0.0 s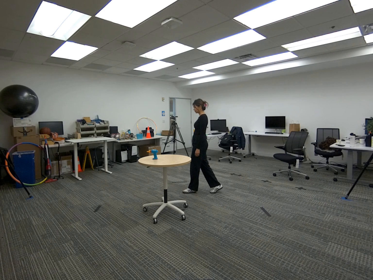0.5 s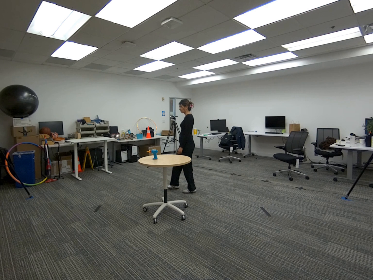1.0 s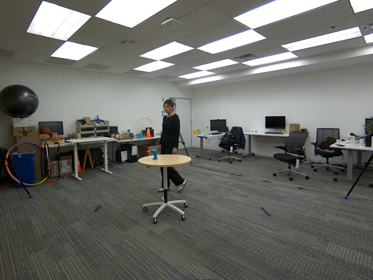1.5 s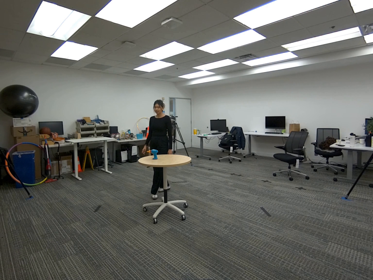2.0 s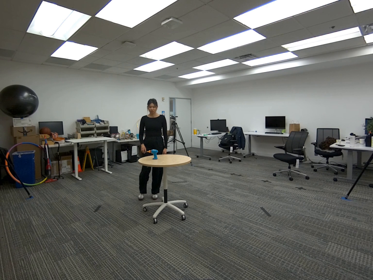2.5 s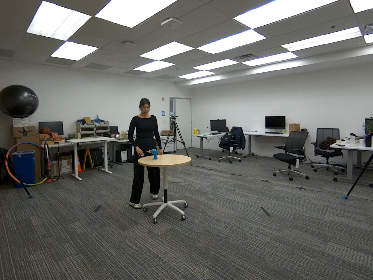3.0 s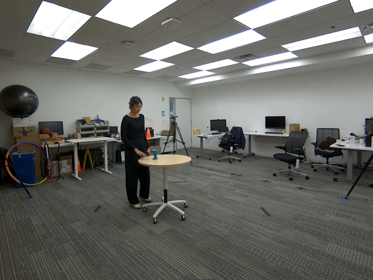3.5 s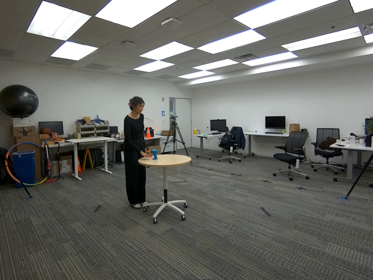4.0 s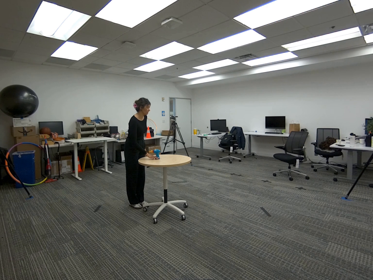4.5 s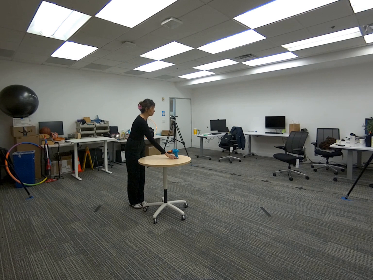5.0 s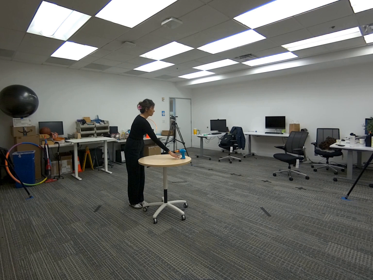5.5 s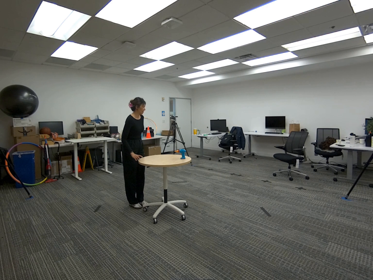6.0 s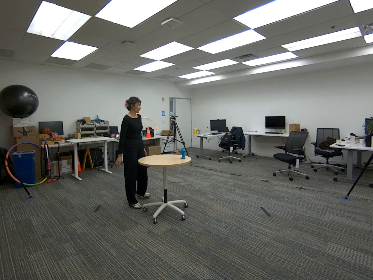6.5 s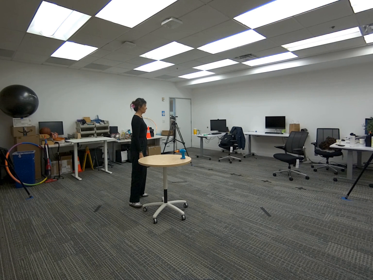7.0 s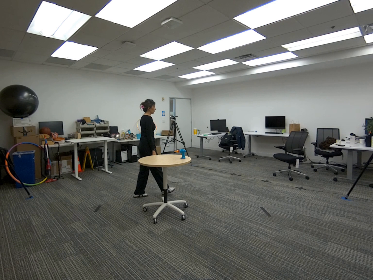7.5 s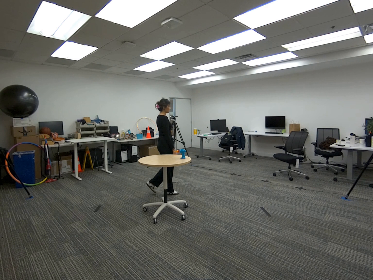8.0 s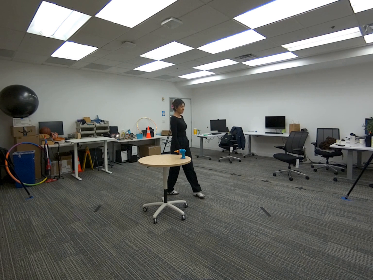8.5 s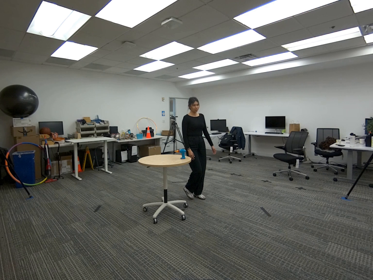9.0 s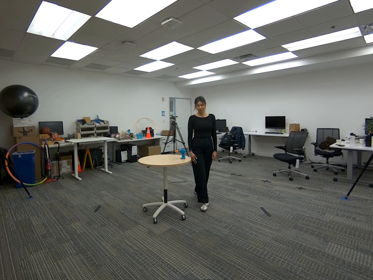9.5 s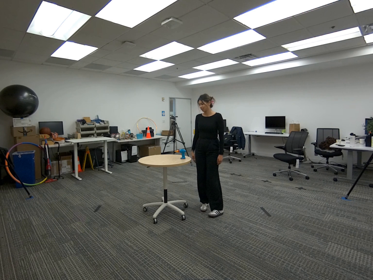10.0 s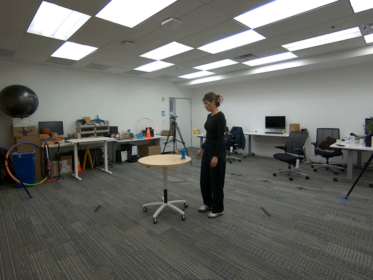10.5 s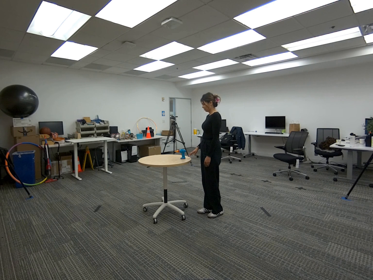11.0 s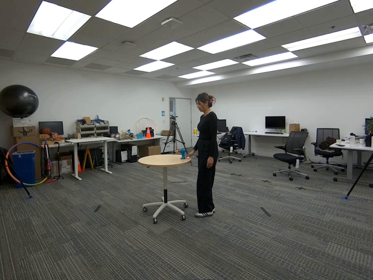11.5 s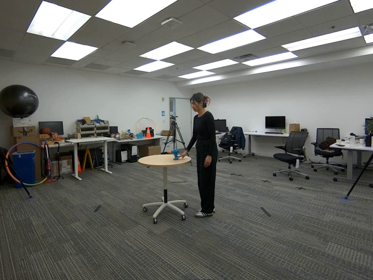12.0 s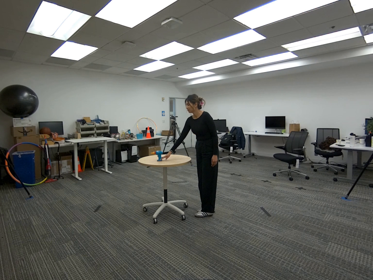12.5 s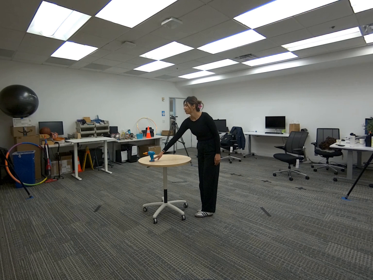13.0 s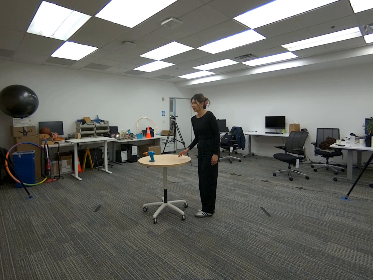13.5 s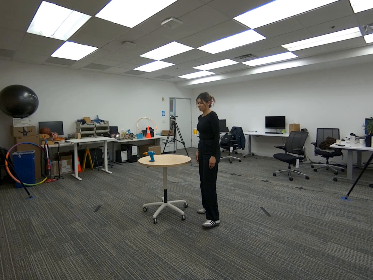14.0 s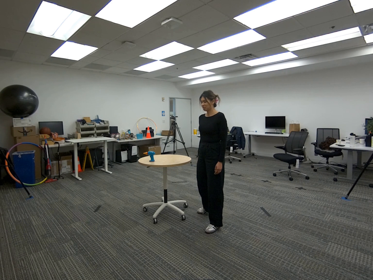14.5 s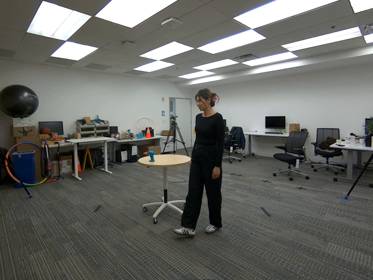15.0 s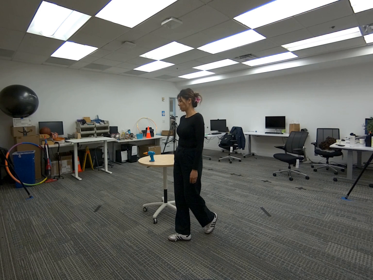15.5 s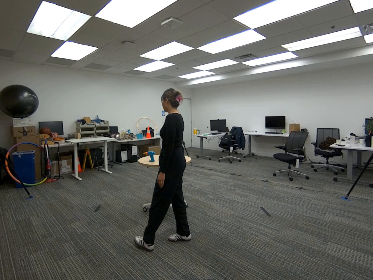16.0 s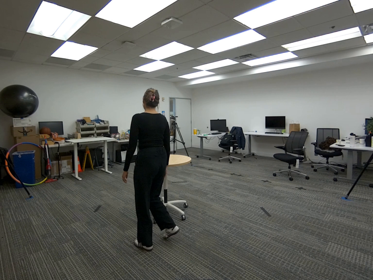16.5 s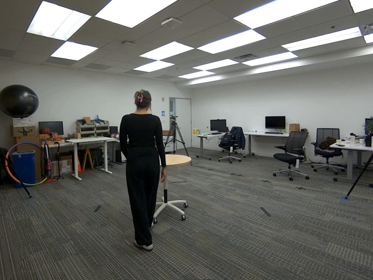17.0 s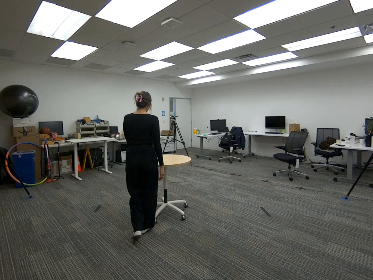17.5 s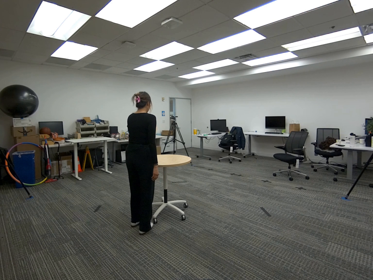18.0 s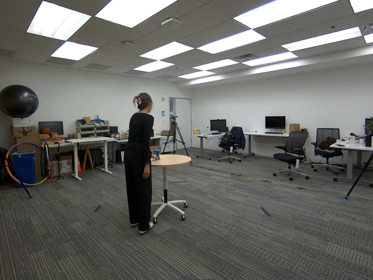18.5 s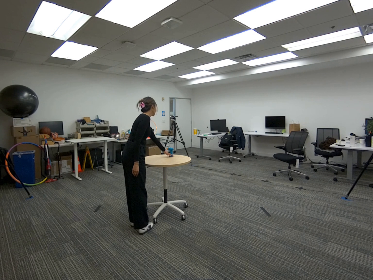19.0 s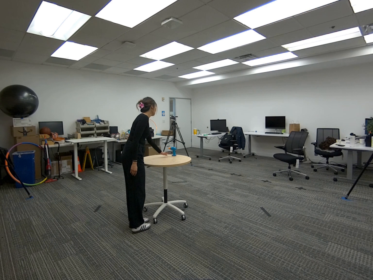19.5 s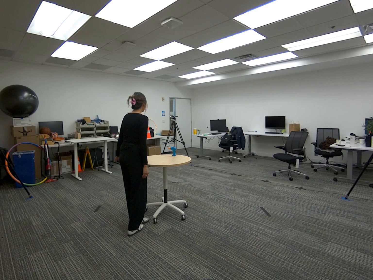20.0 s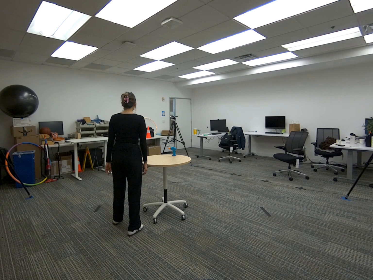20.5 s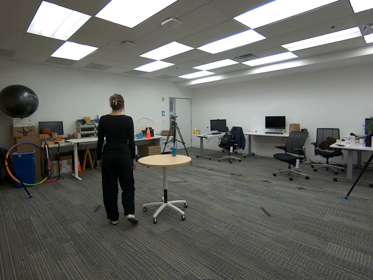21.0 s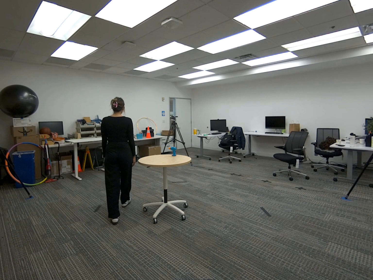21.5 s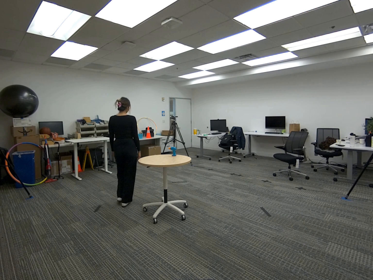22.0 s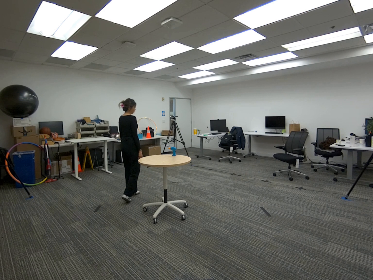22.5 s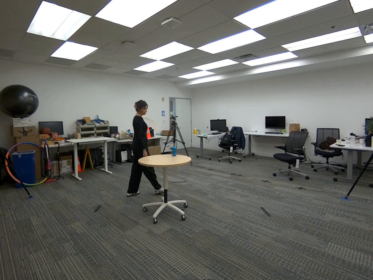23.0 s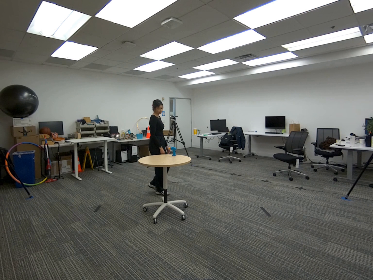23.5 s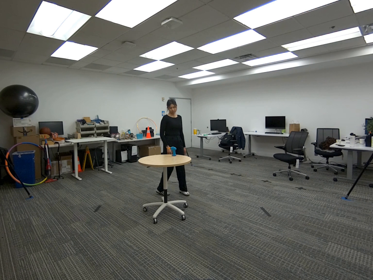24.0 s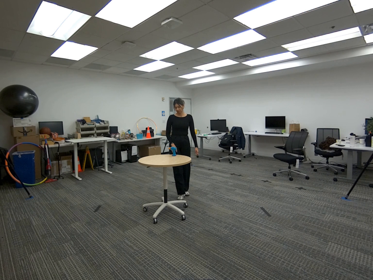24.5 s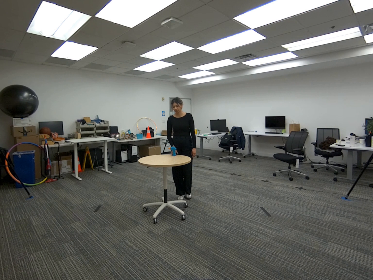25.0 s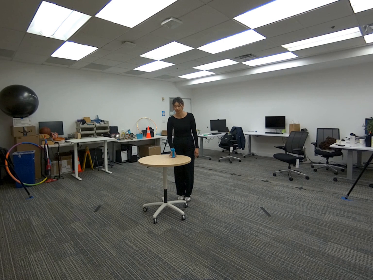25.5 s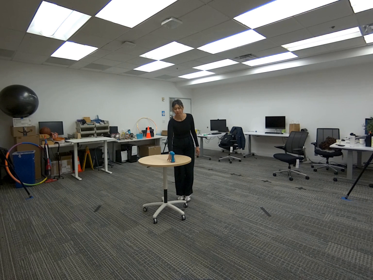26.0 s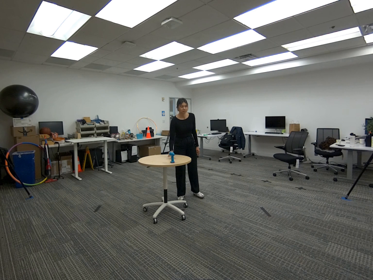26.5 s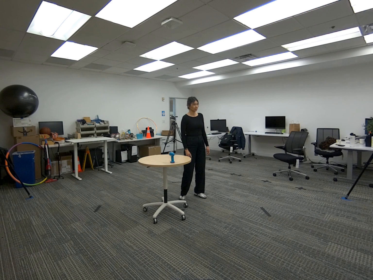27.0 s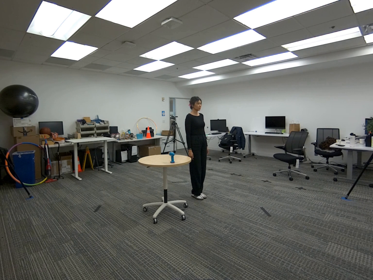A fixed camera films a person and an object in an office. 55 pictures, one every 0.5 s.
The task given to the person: Walk over to the toy drill on the round table and preform drilling motions on the top of the round table. Place the drill on the desk when complete.
